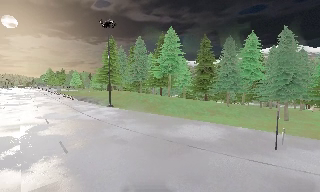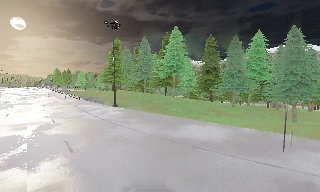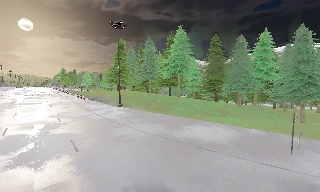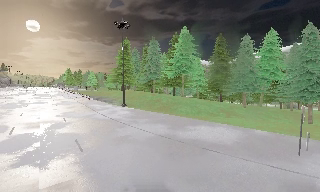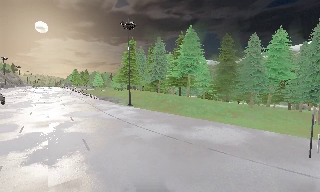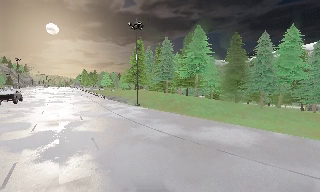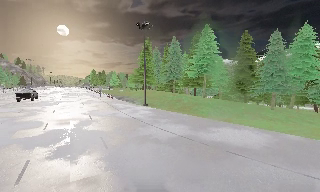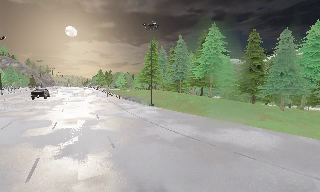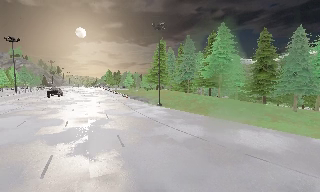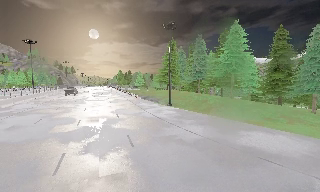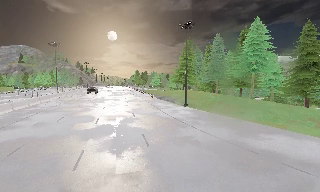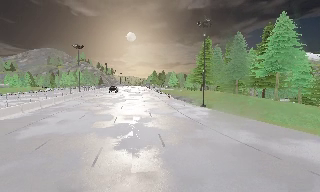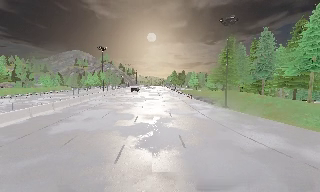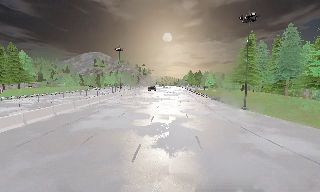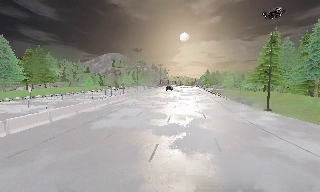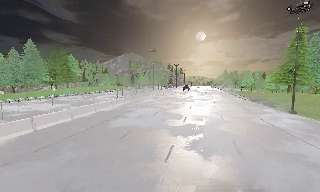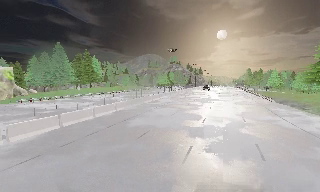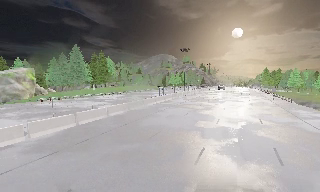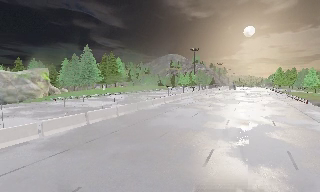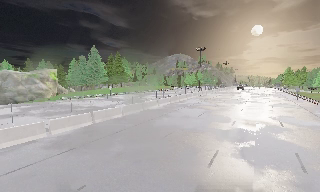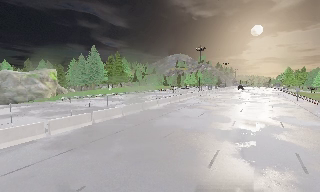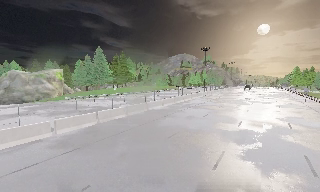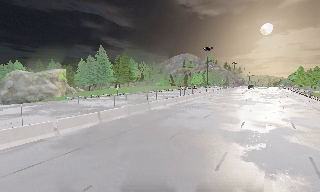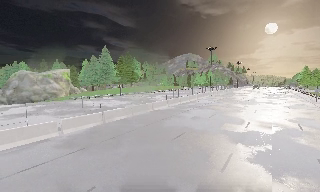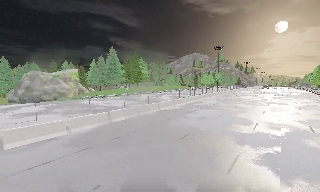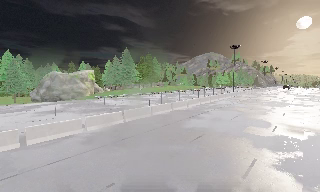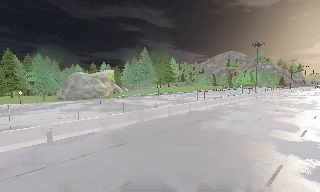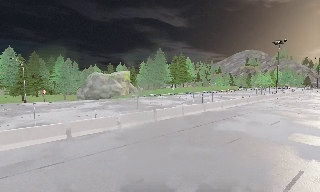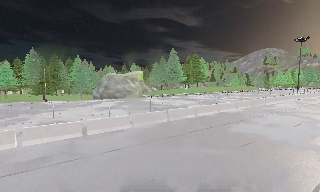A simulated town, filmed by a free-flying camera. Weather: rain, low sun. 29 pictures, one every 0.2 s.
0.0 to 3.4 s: The camera pans to its left, which is counterclockwise from overhead, by about 65 degrees. It travels forward, about 1 m.
3.4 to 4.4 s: The camera shifts only a little, or ends up much as it began.
4.4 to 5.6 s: The camera swings to its left by about 25 degrees, and the scene slides to the right.
The film runs forward here.
